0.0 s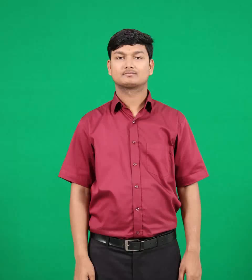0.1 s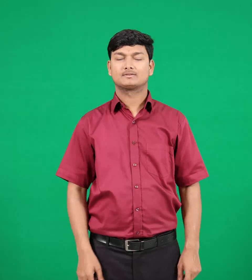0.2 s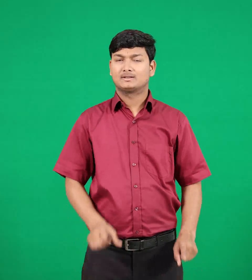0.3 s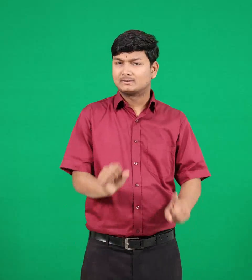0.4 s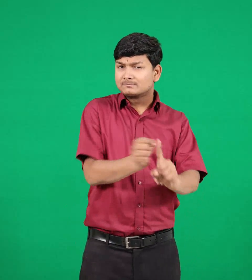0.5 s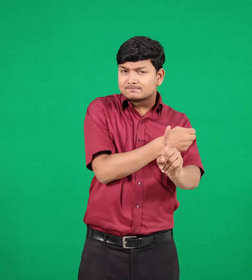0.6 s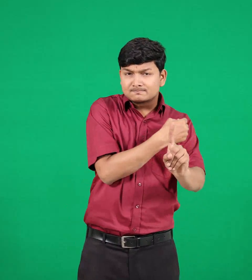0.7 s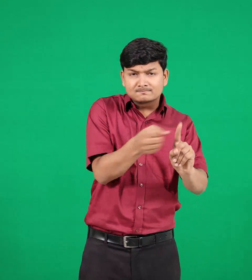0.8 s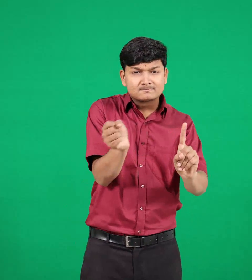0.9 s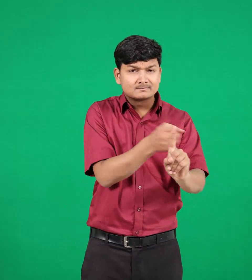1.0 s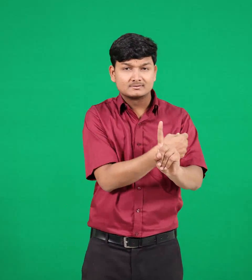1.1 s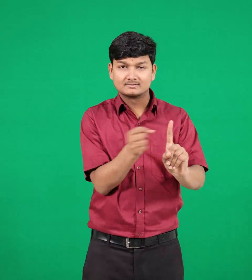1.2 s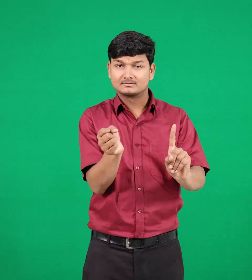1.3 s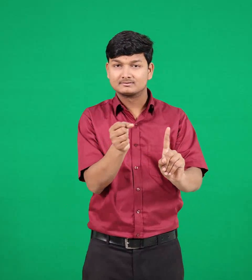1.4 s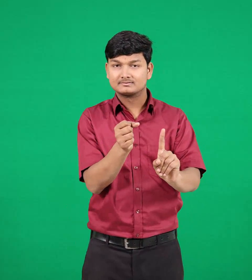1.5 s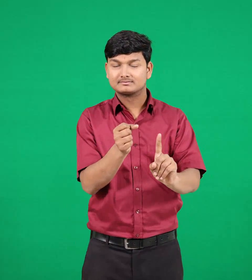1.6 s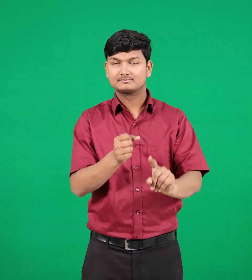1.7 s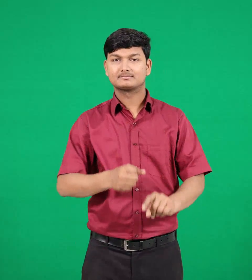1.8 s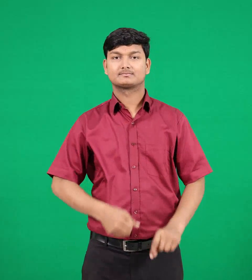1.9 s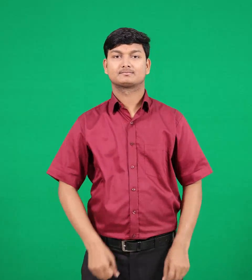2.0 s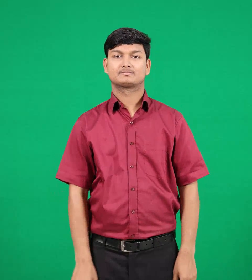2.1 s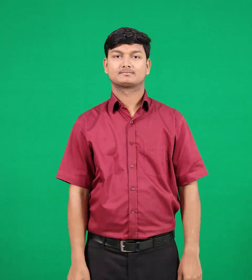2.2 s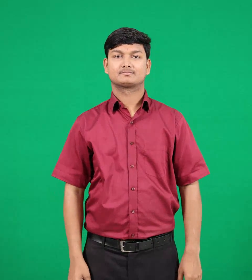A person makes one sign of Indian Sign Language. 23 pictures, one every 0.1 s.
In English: violence
